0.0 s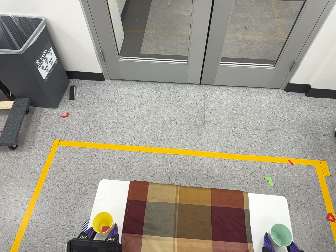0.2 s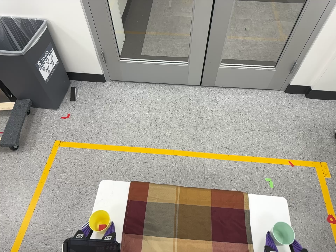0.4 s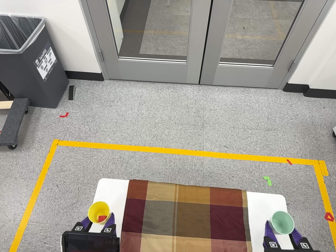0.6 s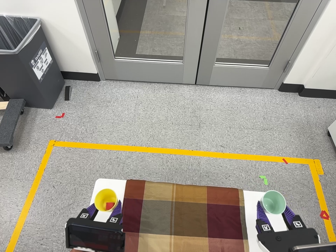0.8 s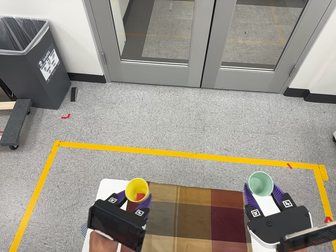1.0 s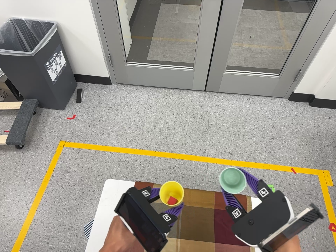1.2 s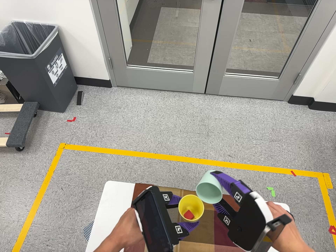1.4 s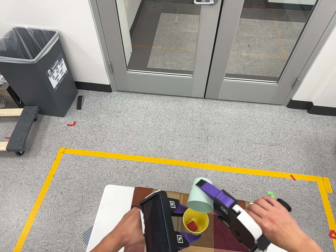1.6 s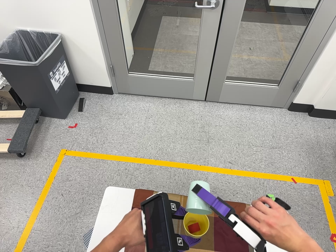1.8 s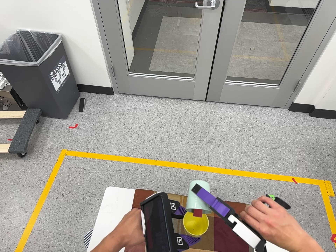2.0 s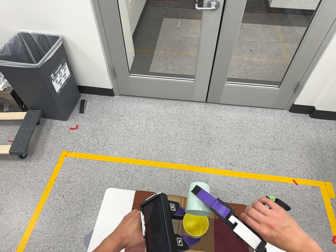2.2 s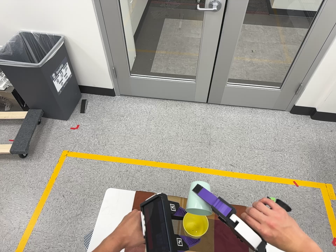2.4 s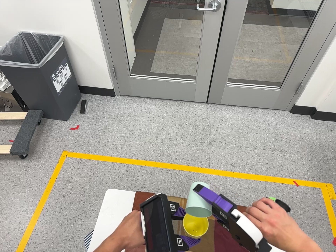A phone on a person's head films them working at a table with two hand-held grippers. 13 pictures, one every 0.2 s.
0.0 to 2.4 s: The camera travels backward, about 5 cm, so what stands in front gets smaller.
The film runs backward here.
